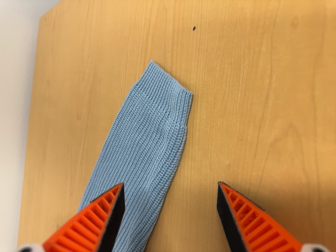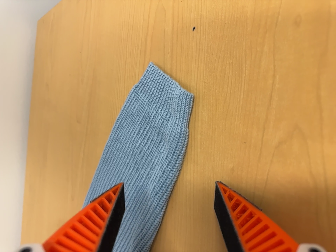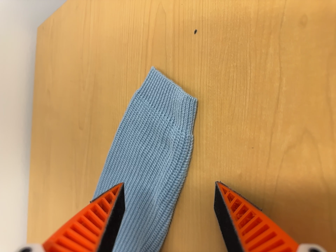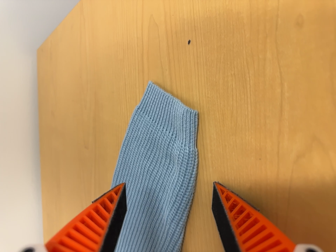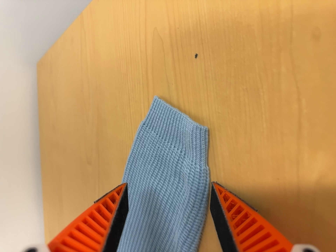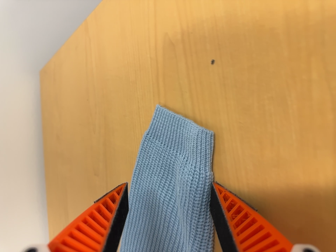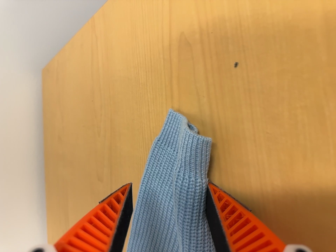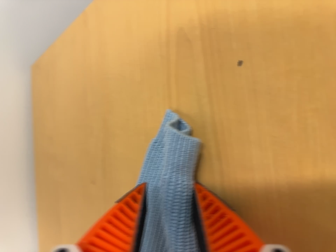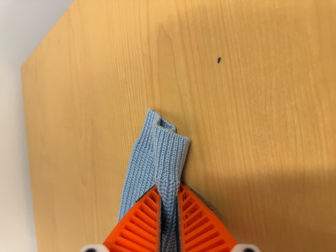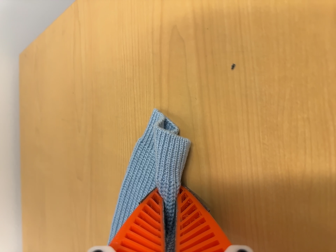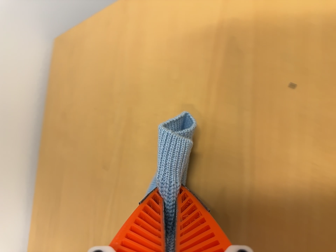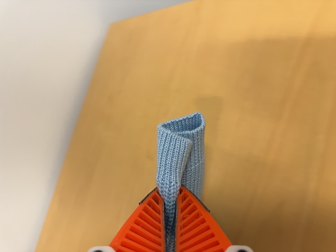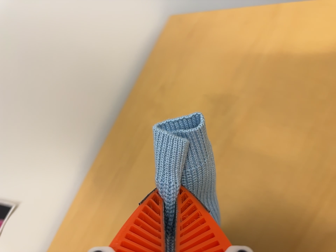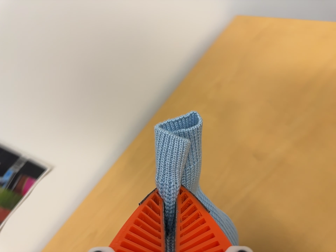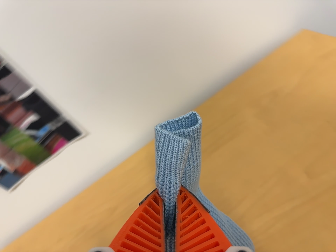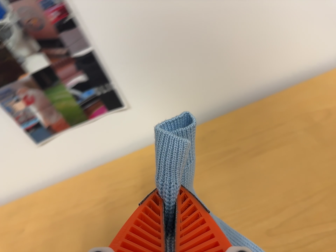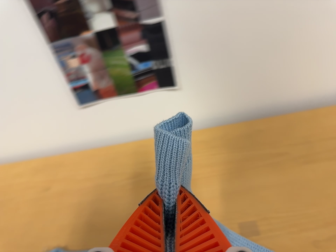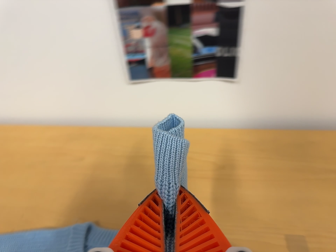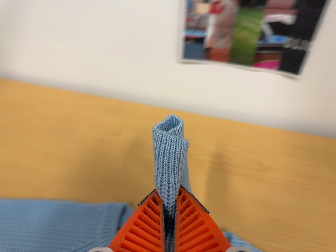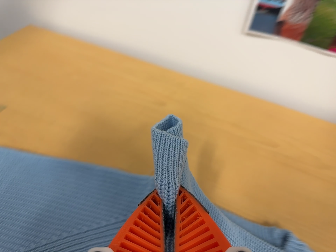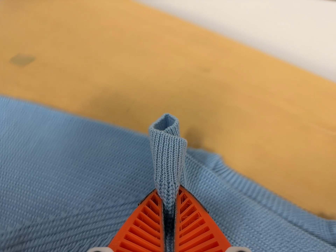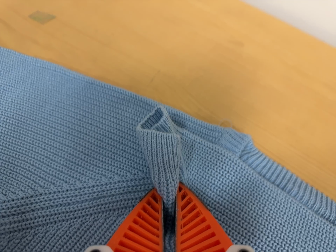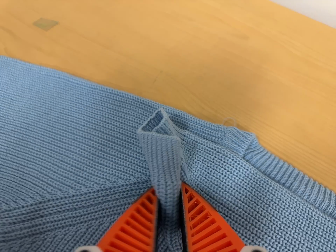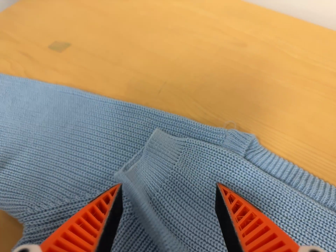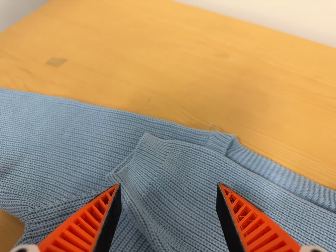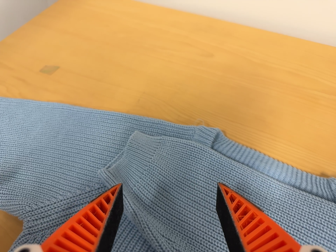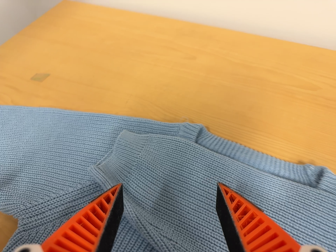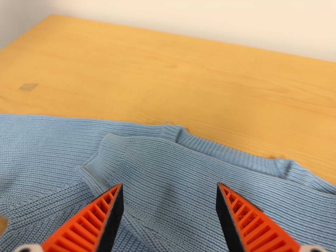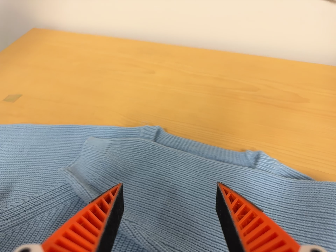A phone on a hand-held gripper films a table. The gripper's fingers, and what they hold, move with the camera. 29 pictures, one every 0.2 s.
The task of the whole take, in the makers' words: right arm across.
0.0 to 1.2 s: The camera travels forward and toward the top of its view, about 8 cm, so what stands in front looms larger. It rolls about its line of sight by about 10 degrees, and the scene rotates counterclockwise.
1.2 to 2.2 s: The camera travels to its left, about 10 cm, so close, fixed things drift to the right. It rolls about its line of sight by about 25 degrees, and the scene rotates clockwise.
2.2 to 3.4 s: The scene slides to the right, as the camera pans about 15 degrees to its left. It travels to its left, about 40 cm, so close, fixed things drift to the right. It rolls about its line of sight by about 75 degrees, and the scene rotates clockwise.
3.4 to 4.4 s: The camera swings to its left by about 15 degrees, and the scene slides to the right. It travels to its left and forward, about 20 cm, so close, fixed things drift to the right. Its aim tips toward the bottom of its view by about 20 degrees, and the scene shifts upward. It rolls about its line of sight by about 25 degrees, and the scene rotates clockwise.
4.4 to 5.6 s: The camera travels backward, to its right and toward the bottom of its view, about 16 cm, so what stands in front gets smaller. Its aim tips toward the top of its view by about 15 degrees. It rolls about its line of sight by about 15 degrees, and the scene rotates counterclockwise.
The film runs forward here.
